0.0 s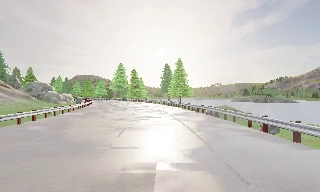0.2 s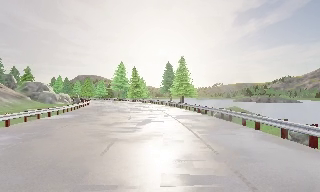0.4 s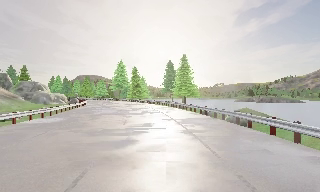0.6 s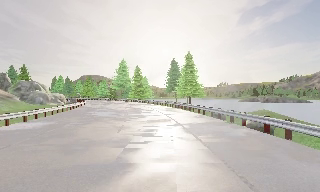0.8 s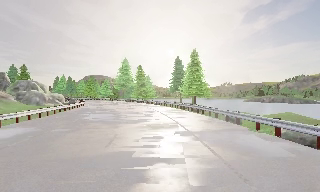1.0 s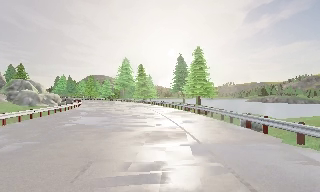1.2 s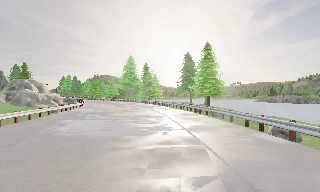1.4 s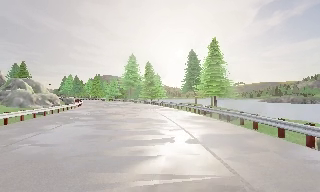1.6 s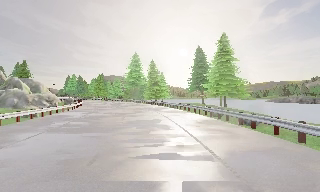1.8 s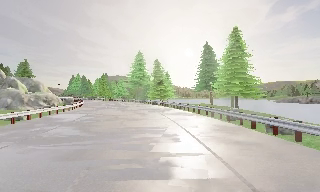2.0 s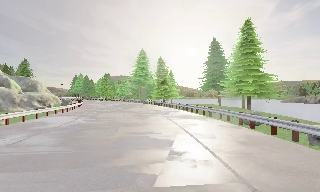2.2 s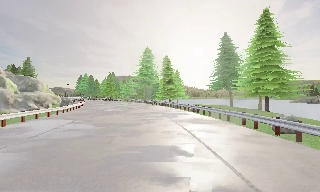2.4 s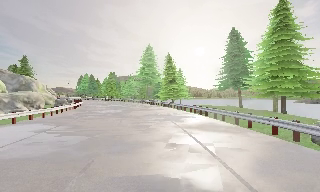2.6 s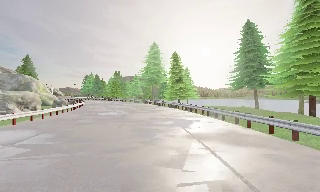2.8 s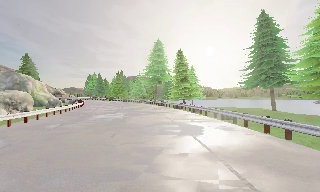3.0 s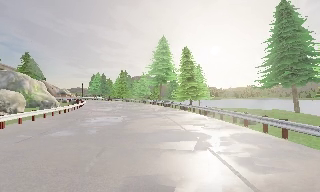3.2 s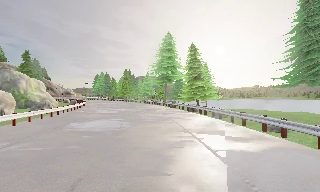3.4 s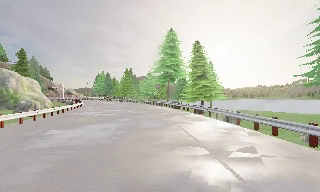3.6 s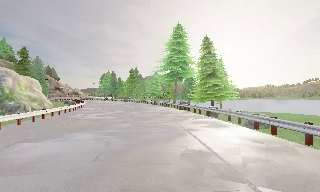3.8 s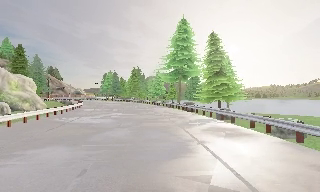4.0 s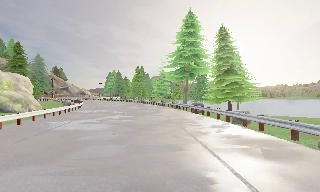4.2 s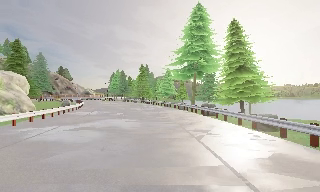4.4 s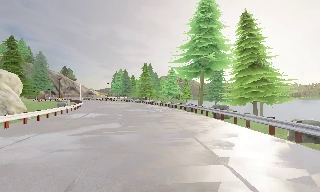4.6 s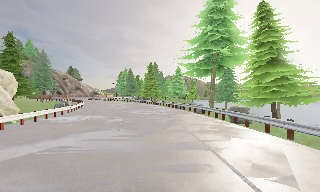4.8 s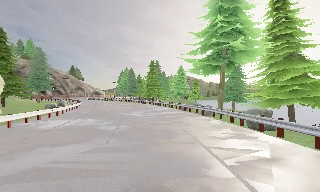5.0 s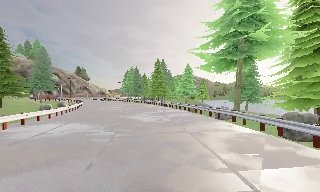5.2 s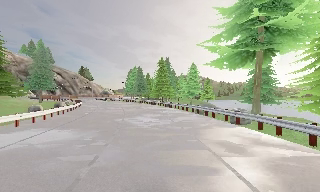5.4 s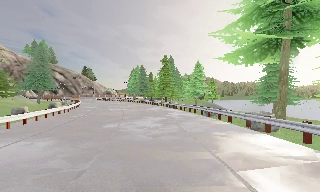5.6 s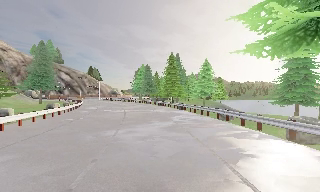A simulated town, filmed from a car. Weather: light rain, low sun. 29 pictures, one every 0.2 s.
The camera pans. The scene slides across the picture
to the right.
The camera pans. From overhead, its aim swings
counterclockwise.
0.0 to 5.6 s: The scene slides to the right, as the camera pans about 40 degrees to its left. It travels forward, about 60 m.
The film runs forward here.
